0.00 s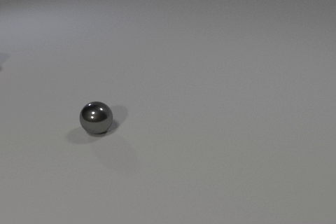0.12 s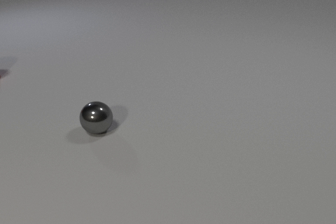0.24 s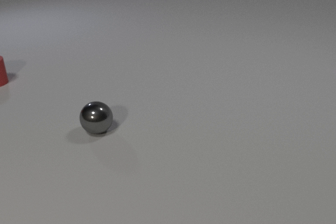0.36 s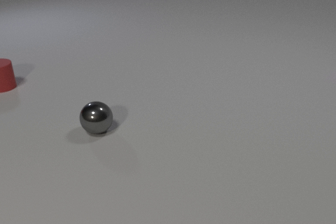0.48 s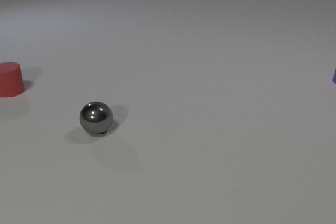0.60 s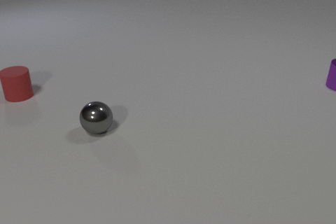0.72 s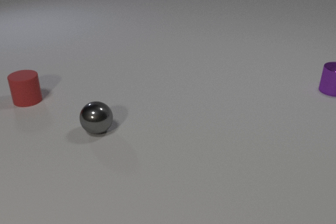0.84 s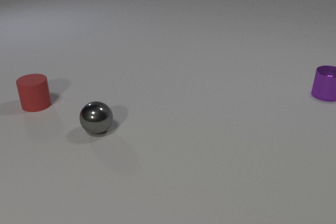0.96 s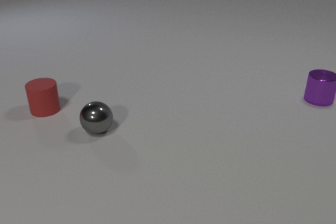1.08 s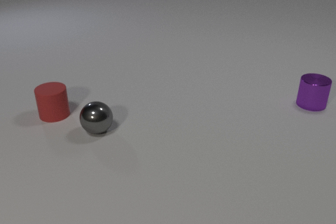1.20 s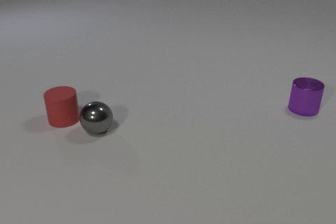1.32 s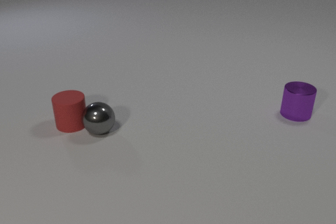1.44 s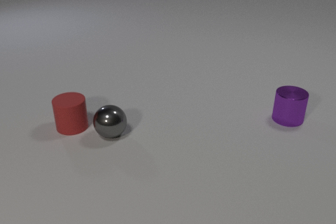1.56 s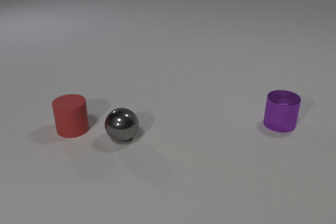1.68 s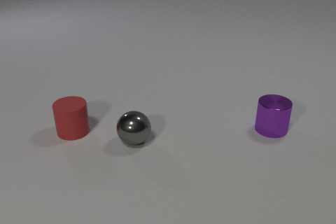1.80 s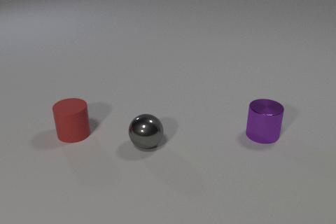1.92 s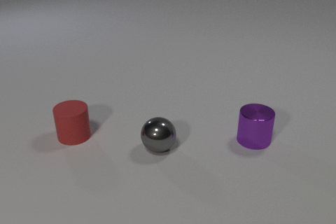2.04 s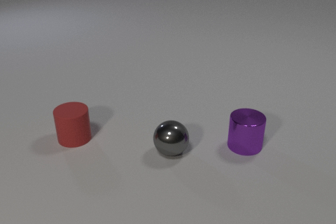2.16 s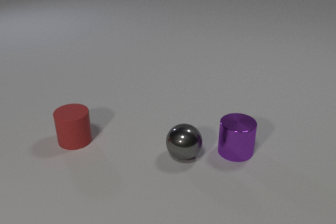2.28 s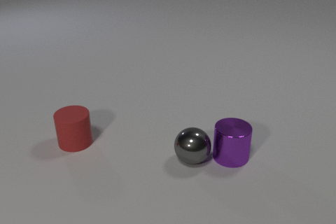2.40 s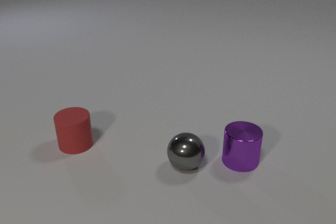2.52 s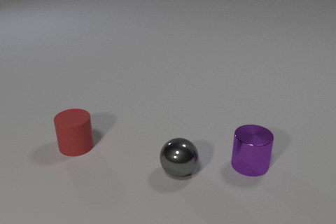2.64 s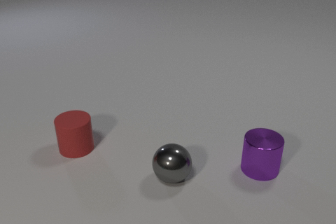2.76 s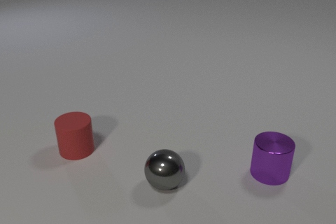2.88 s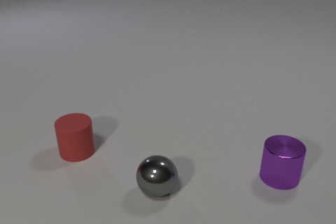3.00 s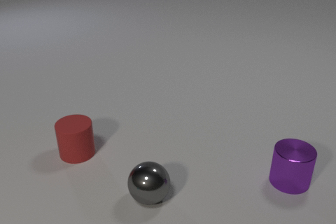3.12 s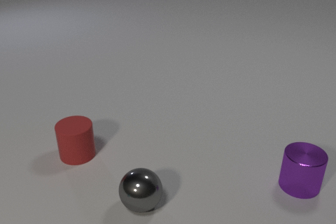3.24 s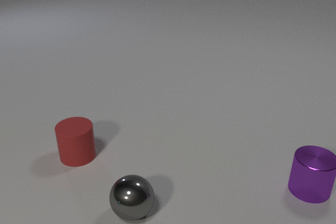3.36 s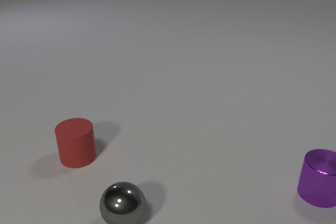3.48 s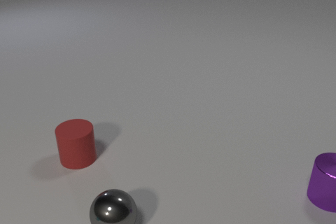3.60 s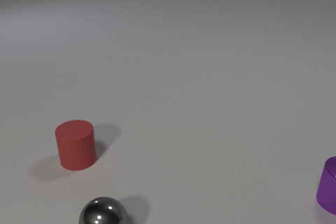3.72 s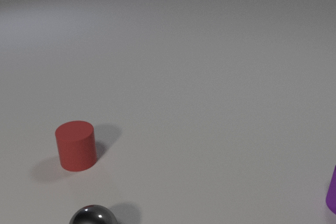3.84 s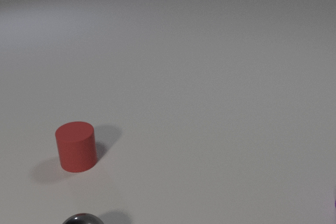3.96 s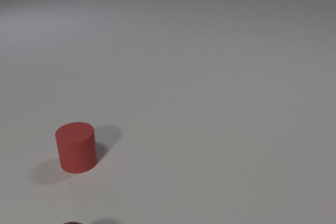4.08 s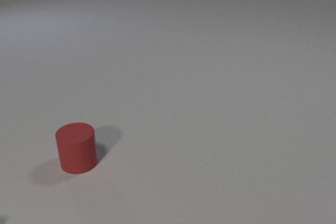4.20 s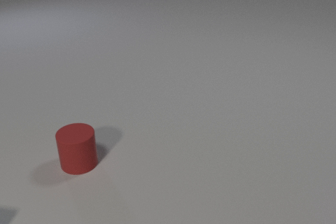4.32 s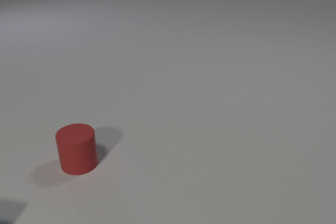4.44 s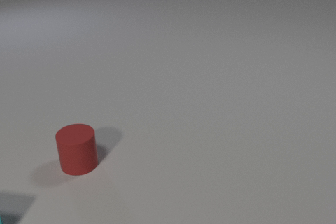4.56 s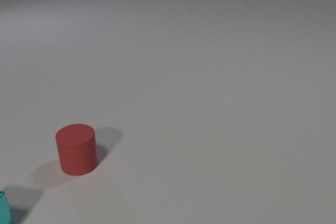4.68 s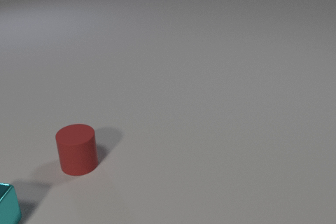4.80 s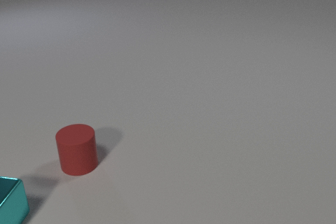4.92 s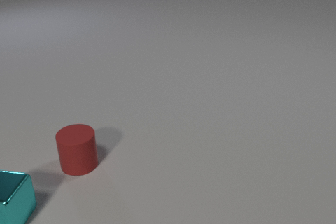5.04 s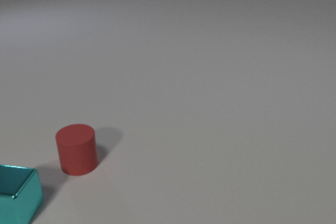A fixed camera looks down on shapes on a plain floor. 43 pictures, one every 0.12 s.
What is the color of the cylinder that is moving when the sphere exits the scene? red.
How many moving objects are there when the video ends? 1.
How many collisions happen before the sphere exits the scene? 2.
0.00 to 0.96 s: The red rubber cylinder comes in at the left edge, slides toward the camera and to the right. The purple metal cylinder comes in at the right edge, slides toward the camera and to the left.
0.96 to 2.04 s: The red rubber cylinder slides toward the camera and to the right. The gray metal sphere rolls to the right and toward the camera. The purple metal cylinder slides toward the camera and to the left. The red rubber cylinder and the gray metal sphere collide.
2.04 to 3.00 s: The red rubber cylinder slides toward the camera. The gray metal sphere rolls toward the camera. The purple metal cylinder slides toward the camera and to the right. The gray metal sphere and the purple metal cylinder collide.
3.00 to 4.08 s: The red rubber cylinder slides toward the camera. The gray metal sphere rolls toward the camera and to the left, leaves at the bottom edge. The purple metal cylinder slides to the right, leaves at the right edge.
4.08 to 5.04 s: The cyan metal cube comes in at the left edge, slides to the right and away from the camera.
